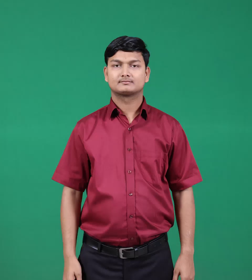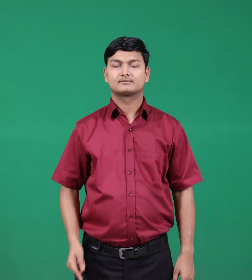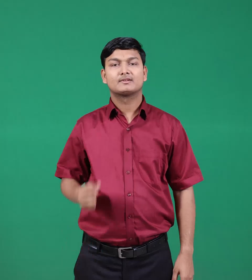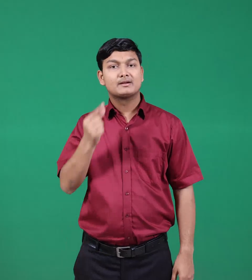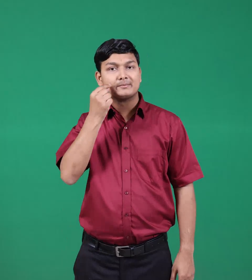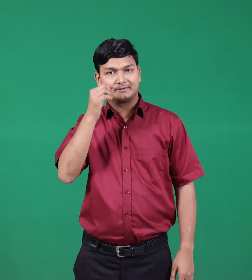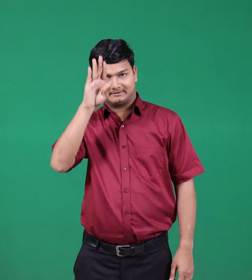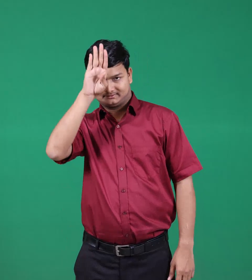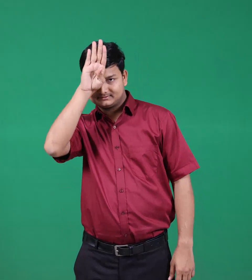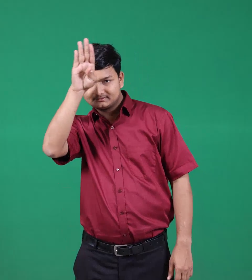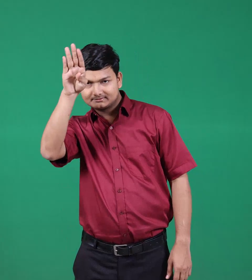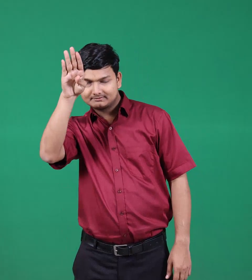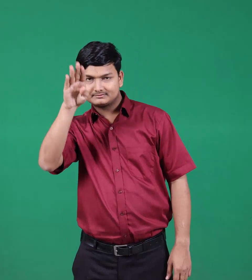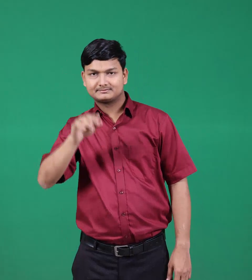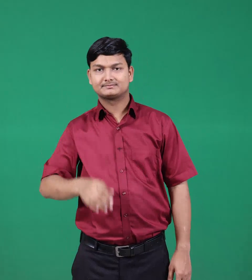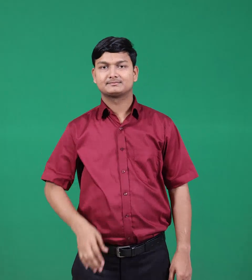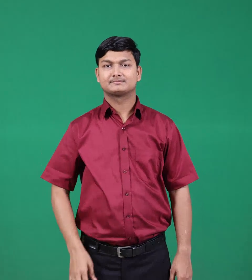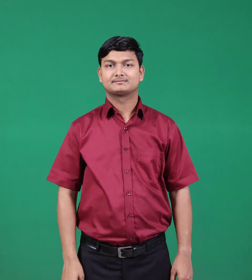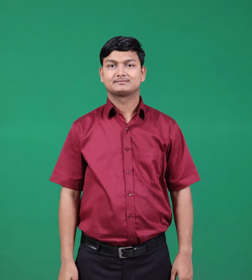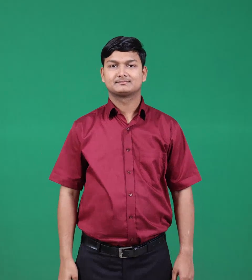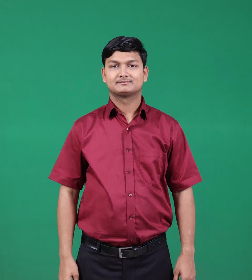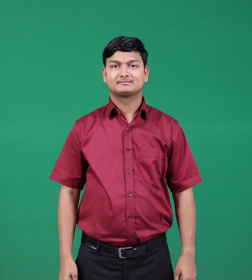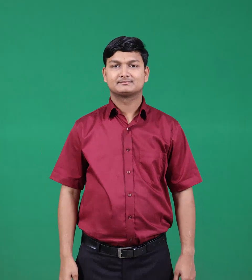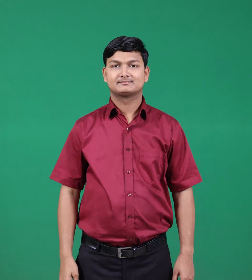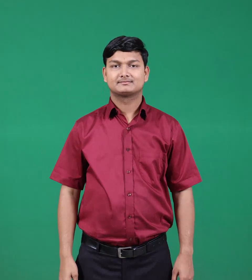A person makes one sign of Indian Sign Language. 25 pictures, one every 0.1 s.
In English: king
